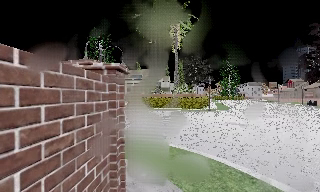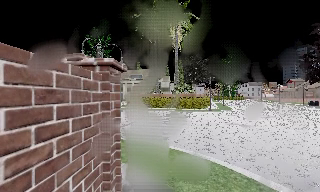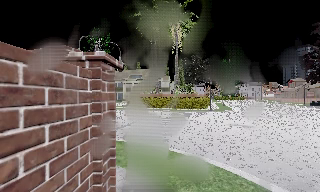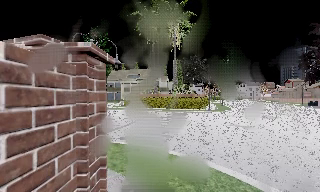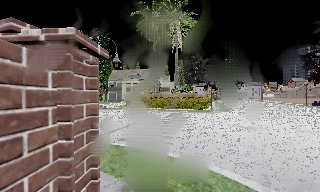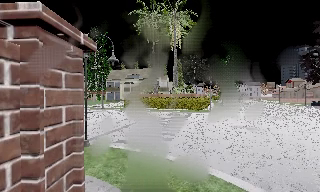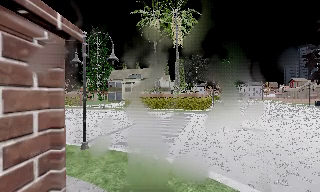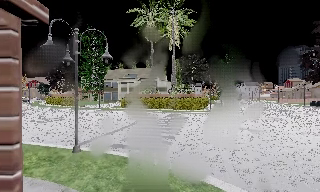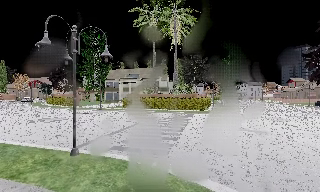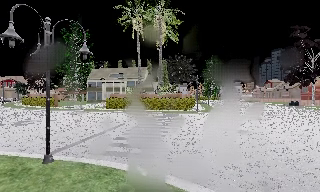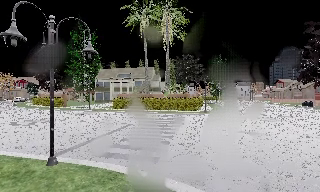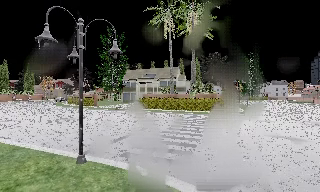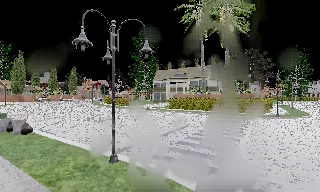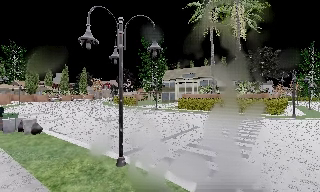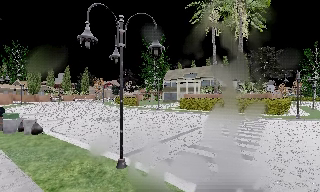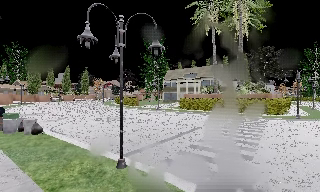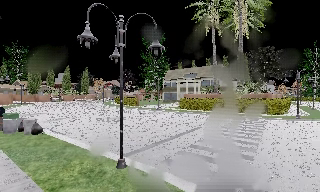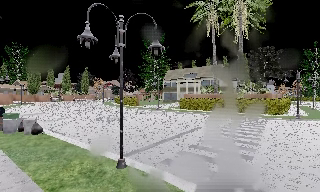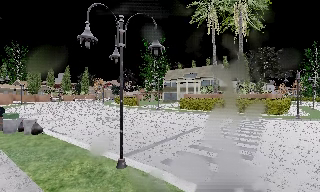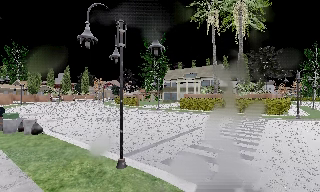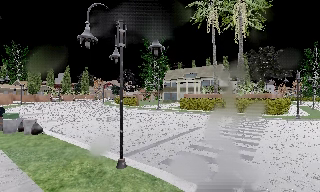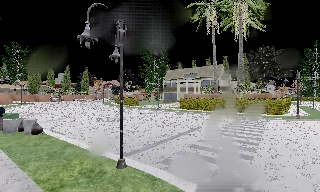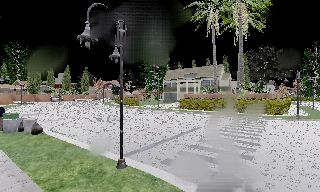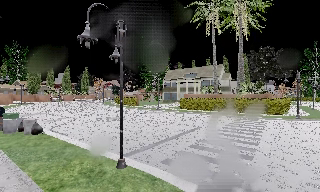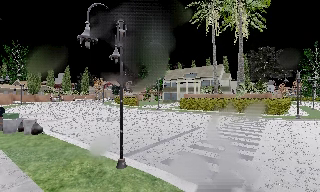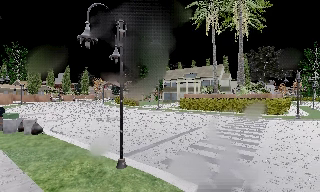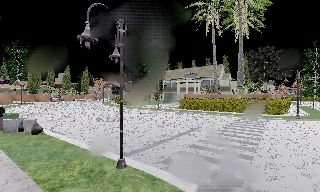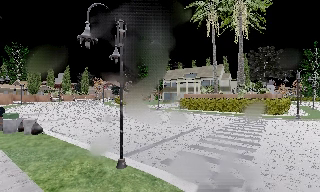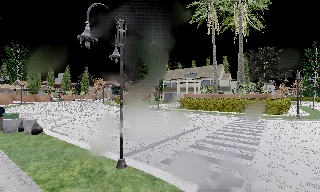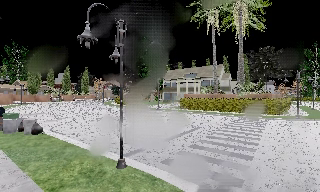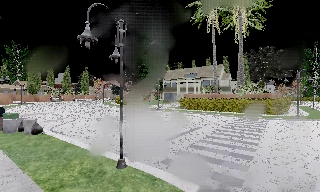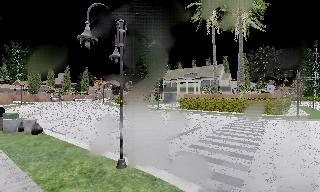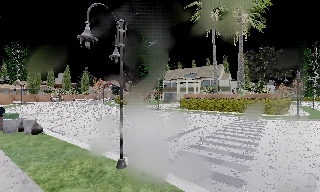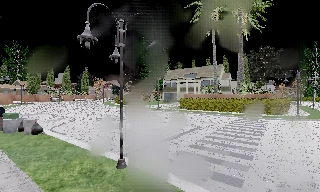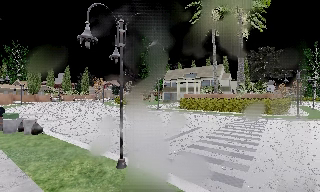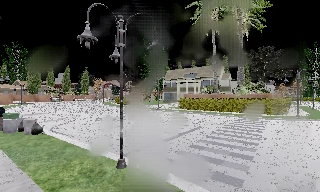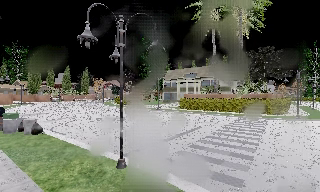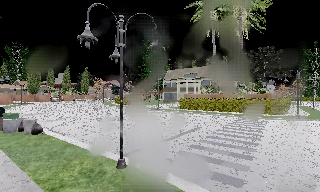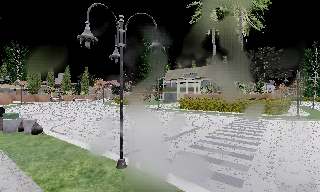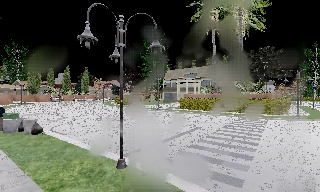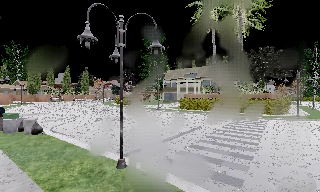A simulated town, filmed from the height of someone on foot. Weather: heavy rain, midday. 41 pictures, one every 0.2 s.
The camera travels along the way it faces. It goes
forward.
0.0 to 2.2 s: The camera travels forward, about 3 m, so what stands in front looms larger.
2.2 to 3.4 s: The camera pans to its left, which is counterclockwise from overhead, by about 15 degrees. It travels forward, about 0.5 m, so what stands in front looms larger. It loses speed.
3.4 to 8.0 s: The camera keeps its place and its aim.
The film runs forward here.
